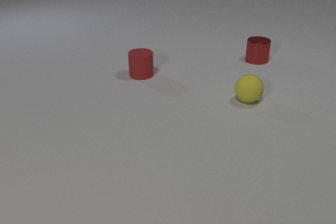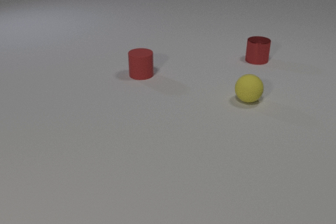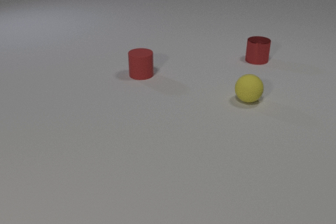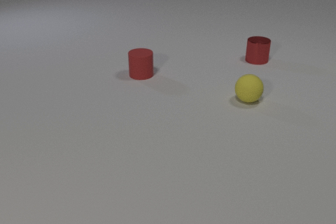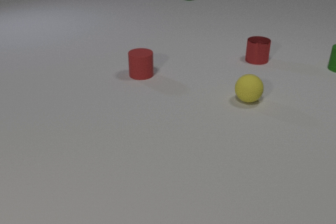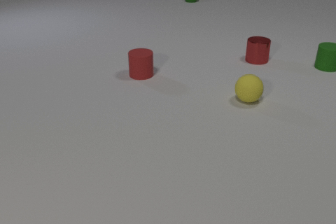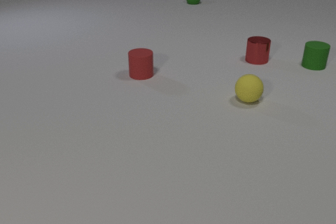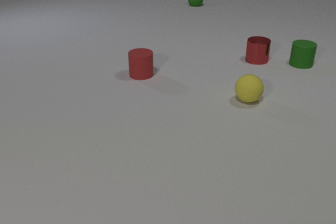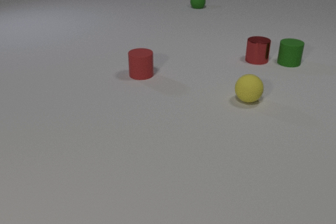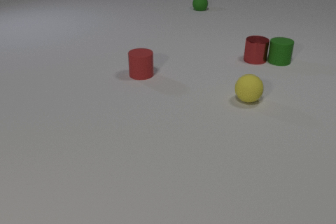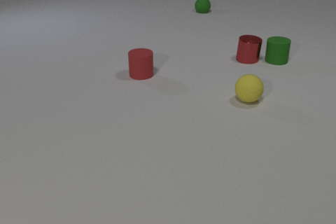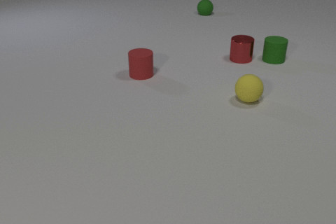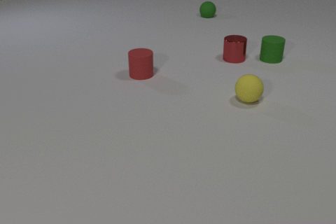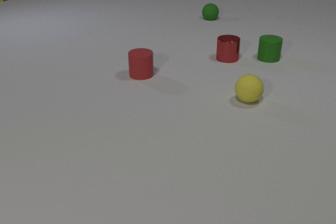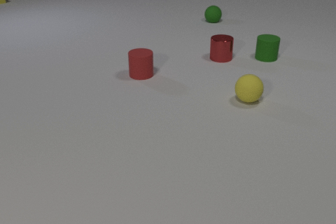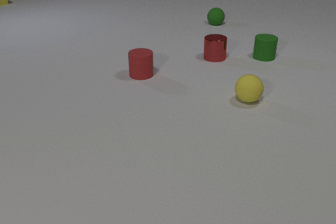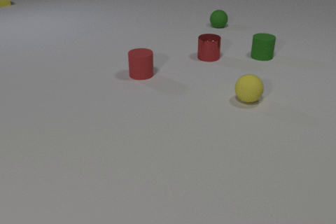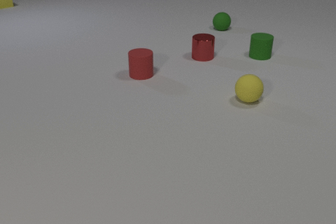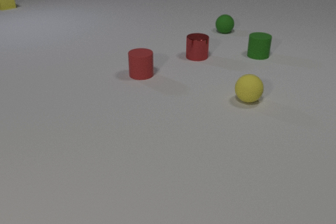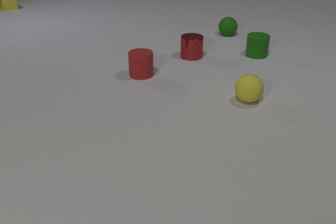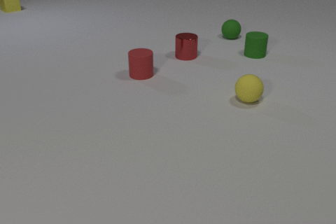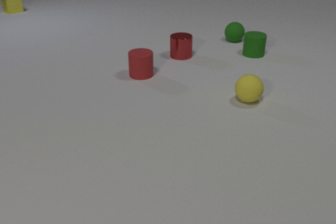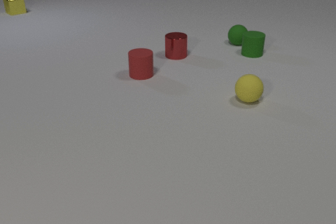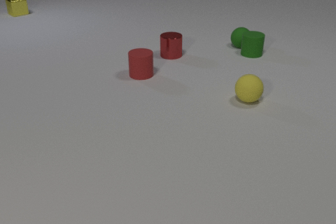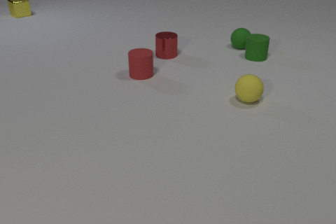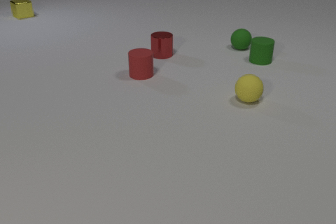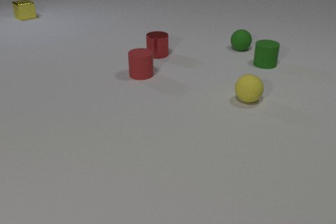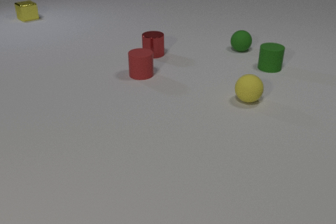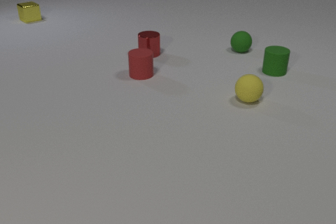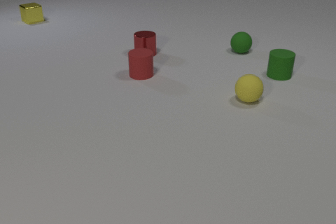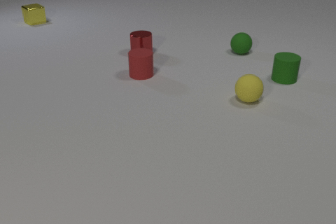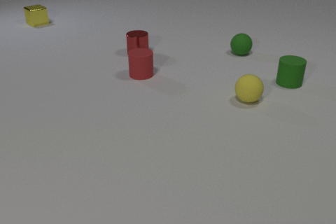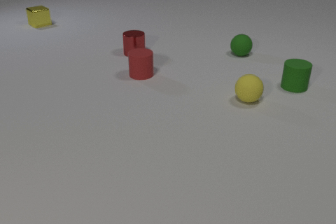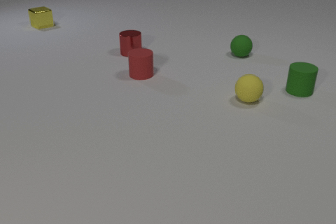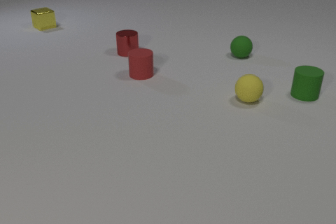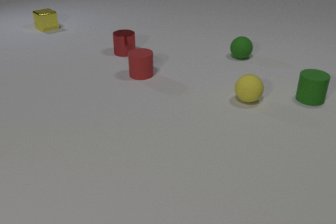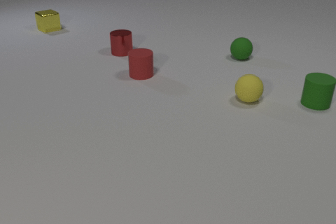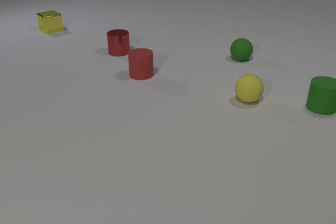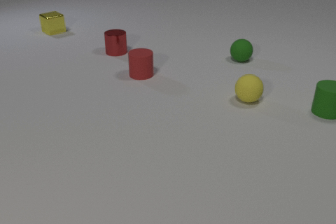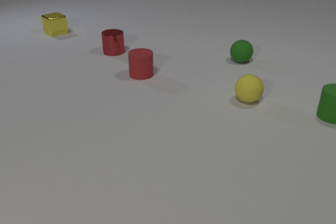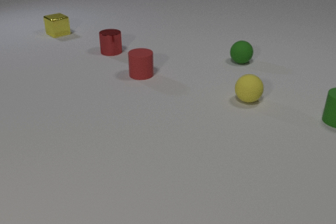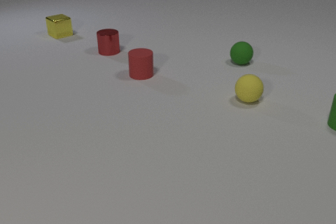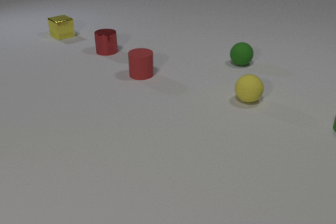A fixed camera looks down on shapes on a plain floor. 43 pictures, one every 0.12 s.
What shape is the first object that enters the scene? sphere.
What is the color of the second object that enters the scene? green.
What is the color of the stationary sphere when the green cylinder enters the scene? yellow.
0.00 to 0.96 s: The green rubber cylinder comes in at the right edge, slides to the left. The green rubber sphere comes in at the top edge, rolls toward the camera.
0.96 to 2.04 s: The green rubber cylinder slides to the left. The red metal cylinder slides to the left. The green rubber sphere rolls toward the camera. The yellow metal cube comes in at the left edge, slides toward the camera. The green rubber cylinder and the red metal cylinder collide.
2.04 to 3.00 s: The green rubber cylinder slides toward the camera. The red metal cylinder slides to the left. The green rubber sphere rolls toward the camera. The yellow metal cube slides toward the camera. The green rubber cylinder and the green rubber sphere collide.
3.00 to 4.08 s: The green rubber cylinder slides toward the camera and to the right. The red metal cylinder slides to the left. The green rubber sphere rolls toward the camera. The yellow metal cube slides toward the camera and to the right.
4.08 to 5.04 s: The green rubber cylinder slides toward the camera and to the right. The red metal cylinder slides to the left. The green rubber sphere rolls toward the camera. The yellow metal cube slides toward the camera and to the right.
